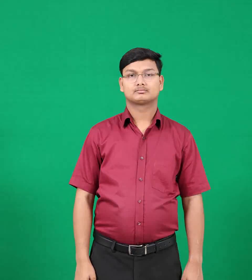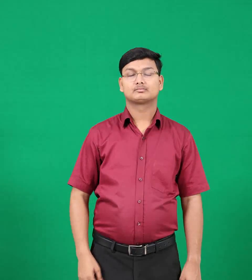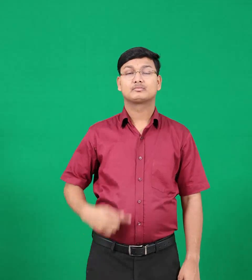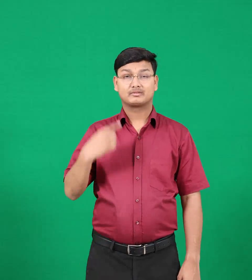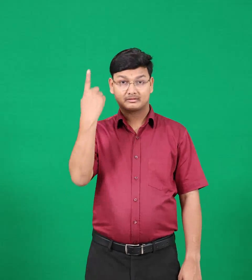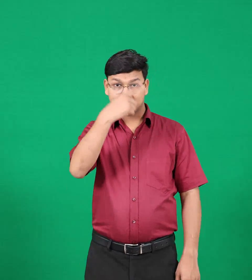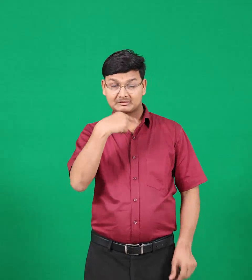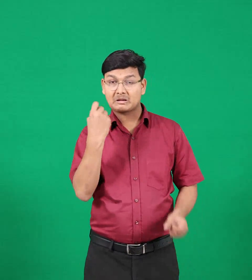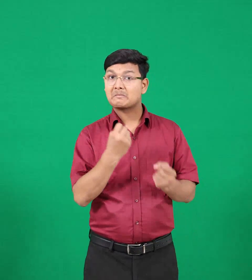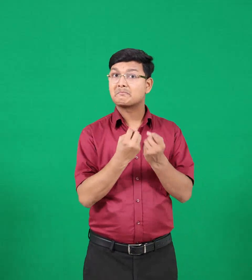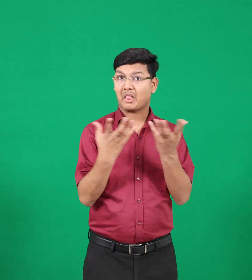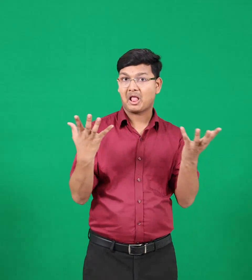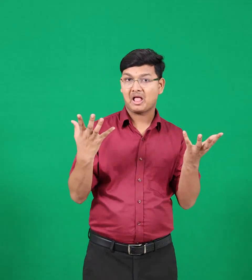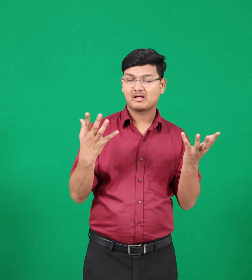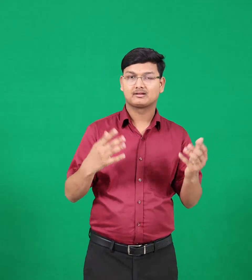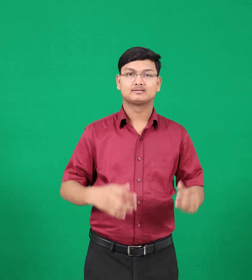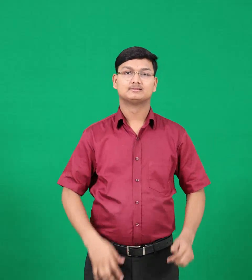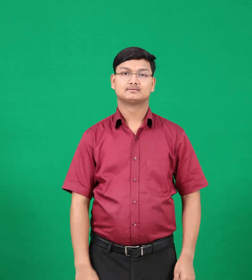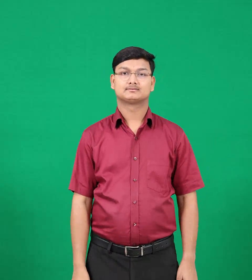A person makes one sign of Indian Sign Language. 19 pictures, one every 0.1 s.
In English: faces
